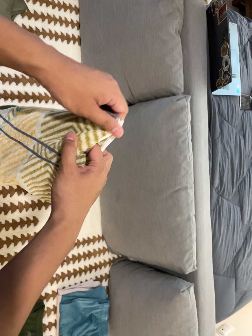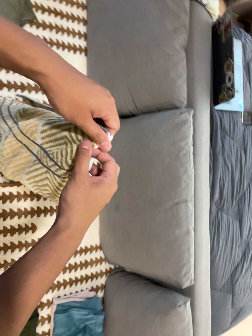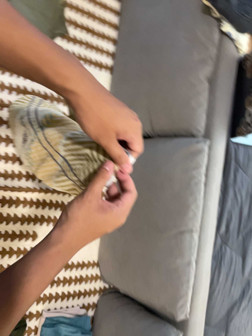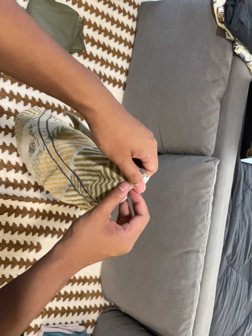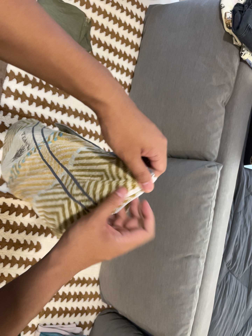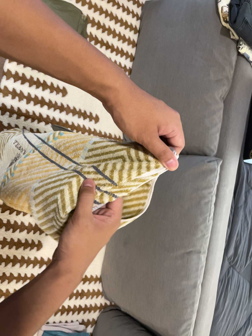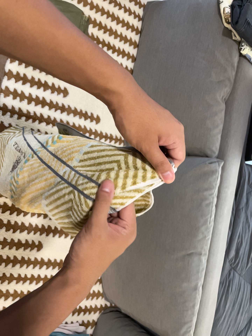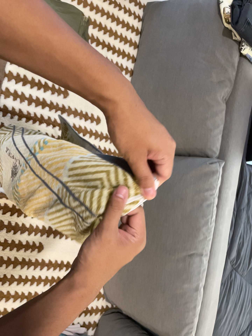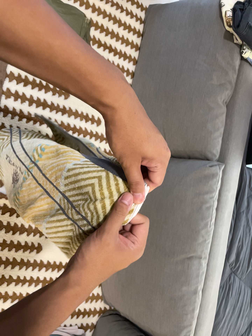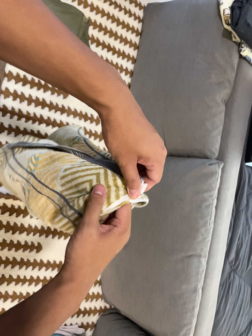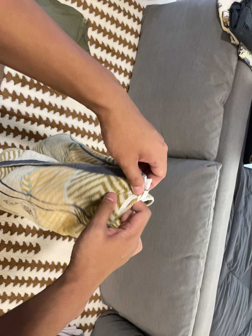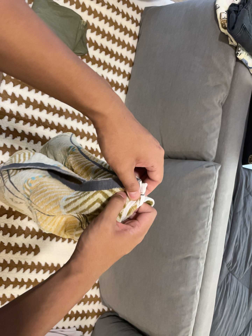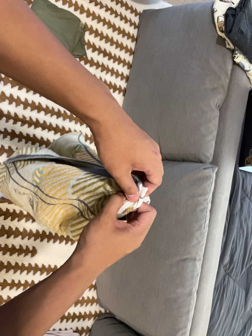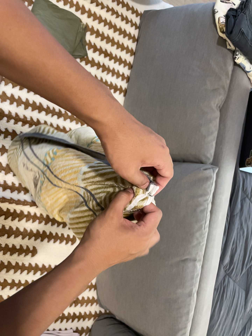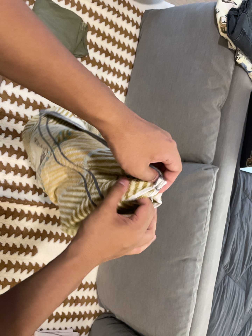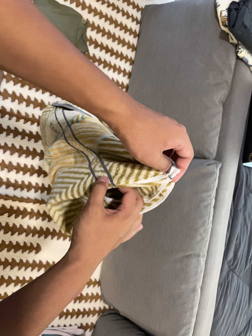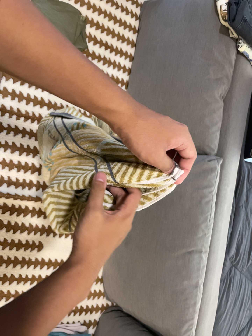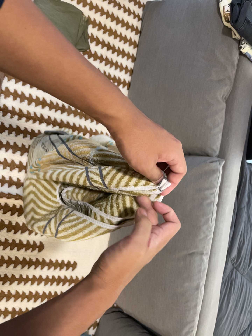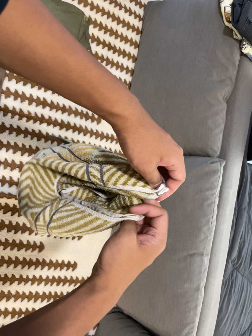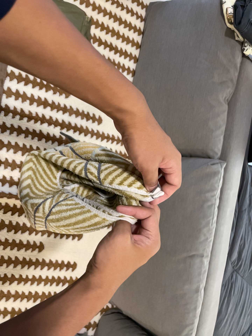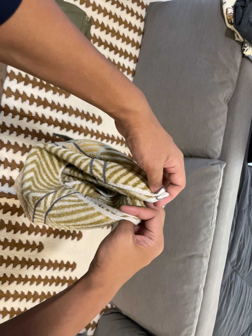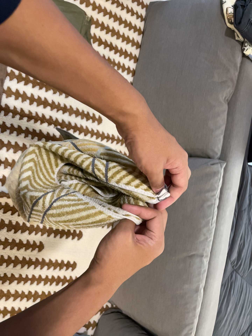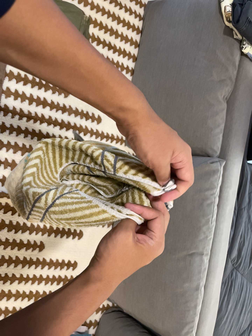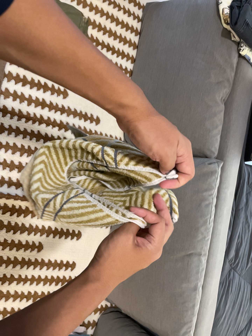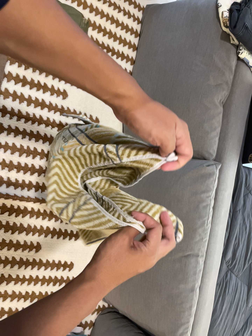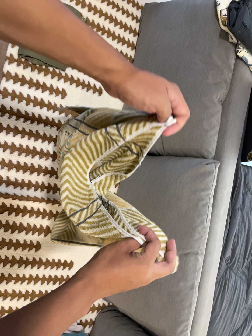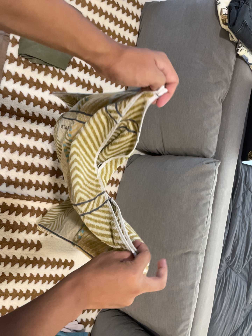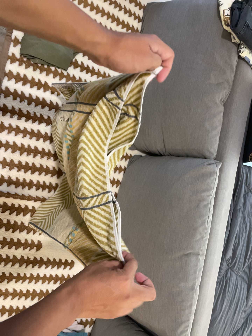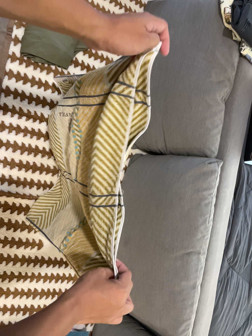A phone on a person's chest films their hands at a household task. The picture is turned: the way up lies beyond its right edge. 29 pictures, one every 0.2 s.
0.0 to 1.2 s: The camera's aim tips toward the top of its view by about 10 degrees, and the scene shifts downward. It rolls about its line of sight by about 15 degrees, and the scene rotates clockwise.
1.2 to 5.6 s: The camera shifts only a little, or ends up much as it began.
The film runs backward here.
